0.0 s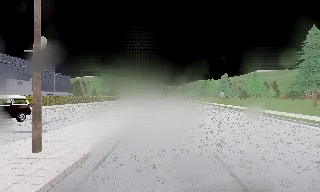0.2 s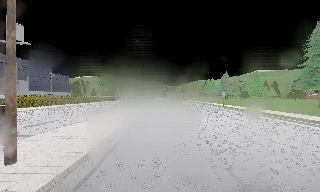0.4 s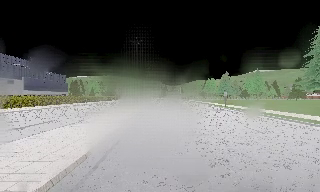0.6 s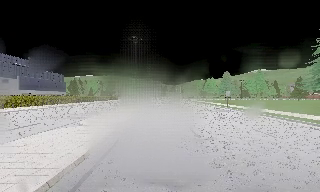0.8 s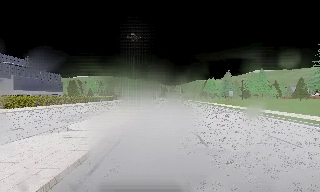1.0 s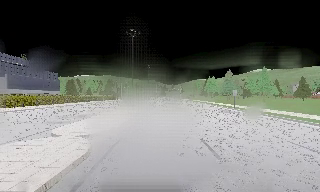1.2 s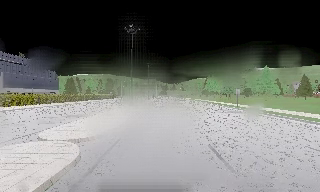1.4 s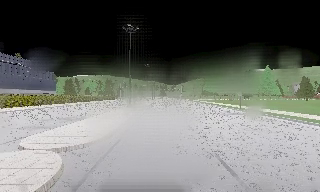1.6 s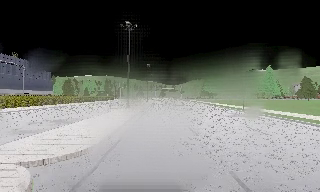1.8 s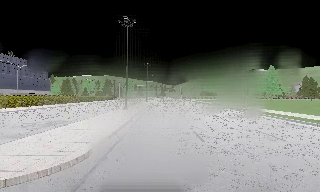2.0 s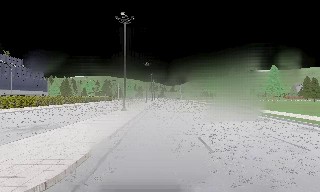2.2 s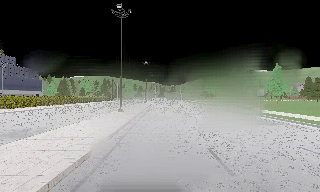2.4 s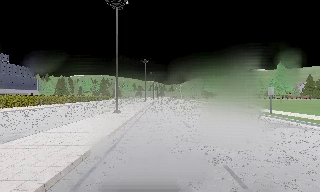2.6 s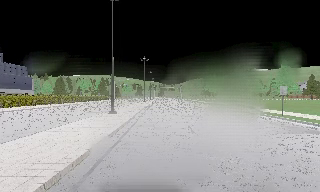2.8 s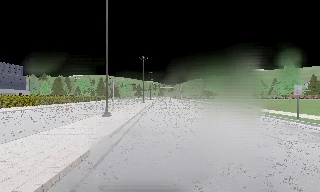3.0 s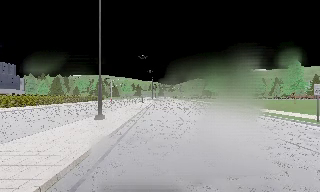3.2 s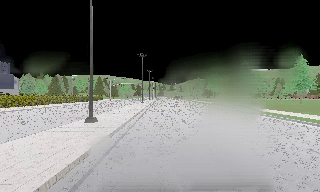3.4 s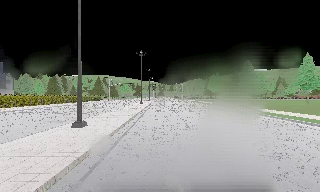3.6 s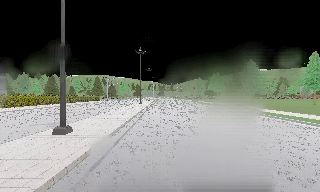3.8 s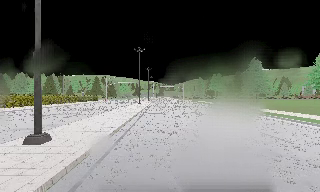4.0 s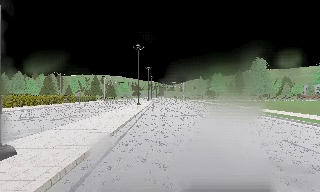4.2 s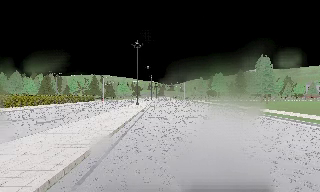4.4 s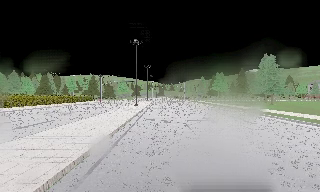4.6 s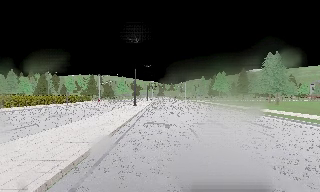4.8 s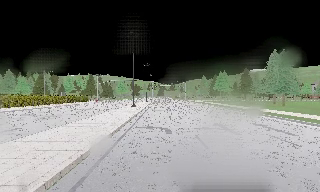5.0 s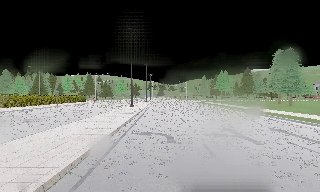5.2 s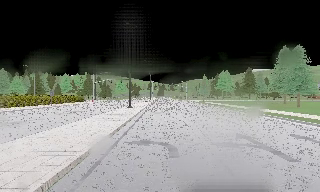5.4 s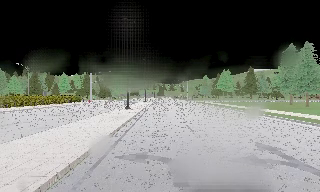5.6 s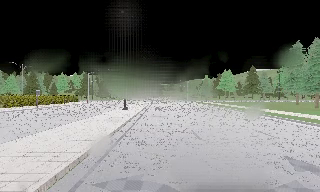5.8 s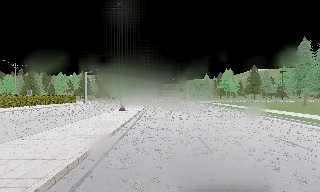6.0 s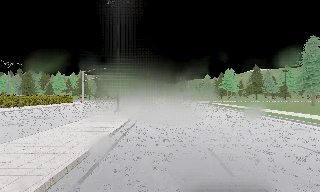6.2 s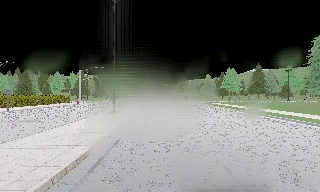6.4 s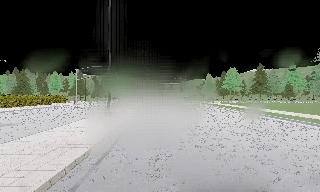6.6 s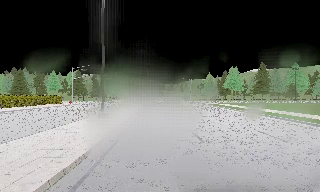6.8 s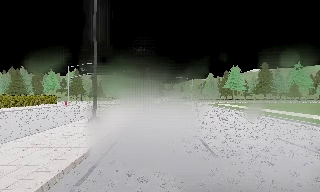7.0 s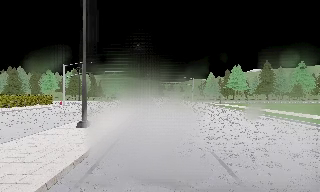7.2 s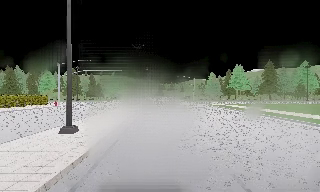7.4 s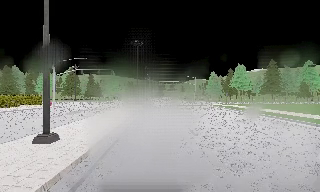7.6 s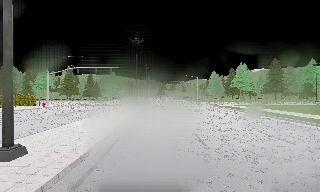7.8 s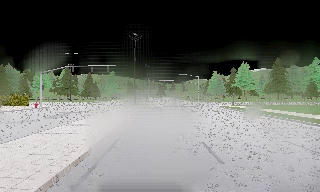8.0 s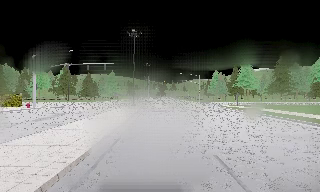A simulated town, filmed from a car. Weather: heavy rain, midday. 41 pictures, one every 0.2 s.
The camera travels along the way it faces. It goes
forward.
0.0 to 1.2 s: The camera travels forward, about 7 m, so what stands in front looms larger.
1.2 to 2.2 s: The camera travels forward, about 6 m, so what stands in front looms larger. It gains speed.
2.2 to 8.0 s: The camera travels forward, about 45 m, so what stands in front looms larger.
The film runs forward here.
